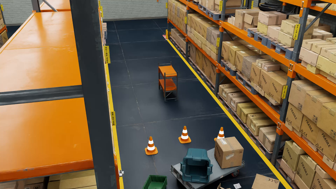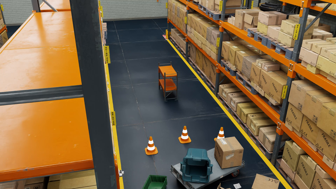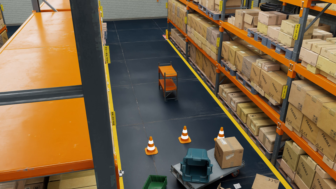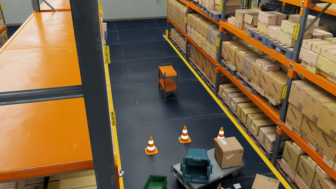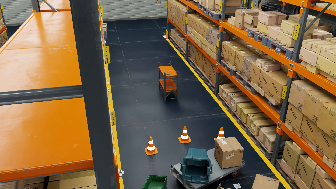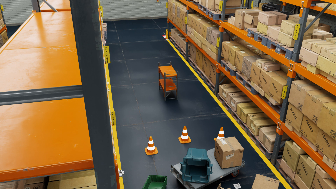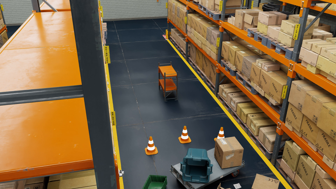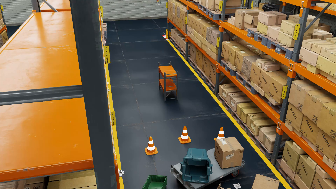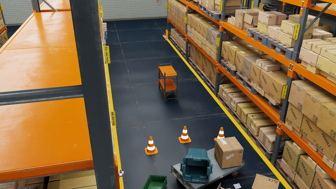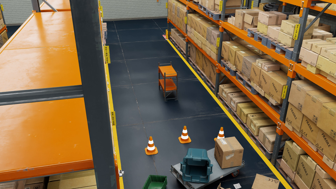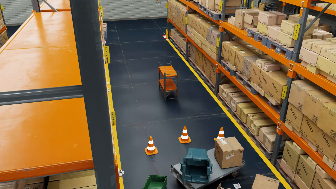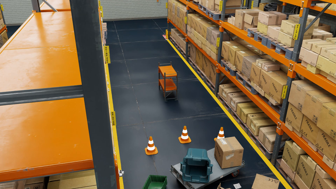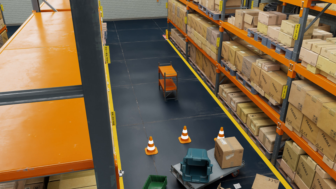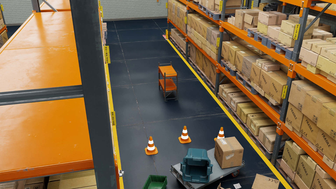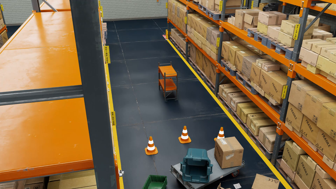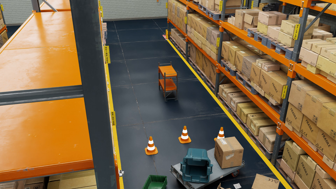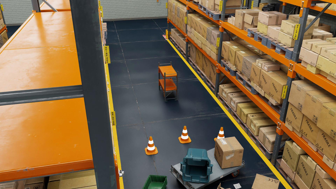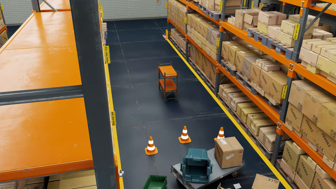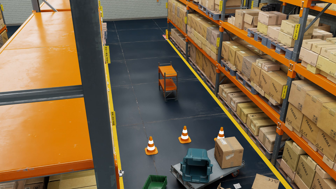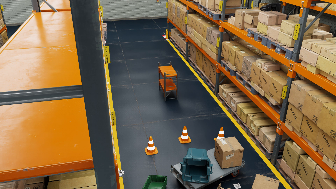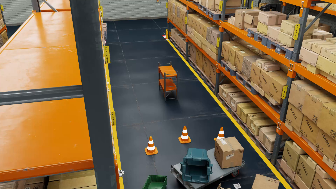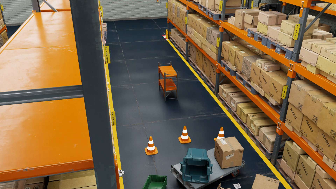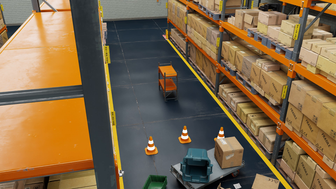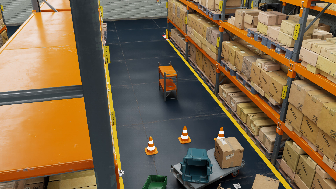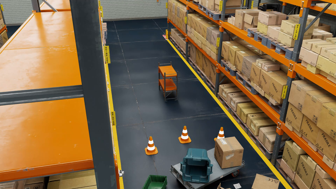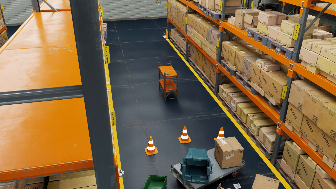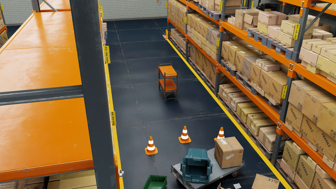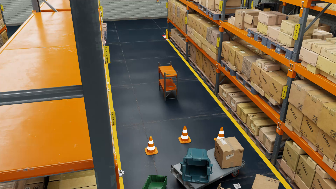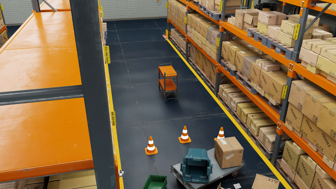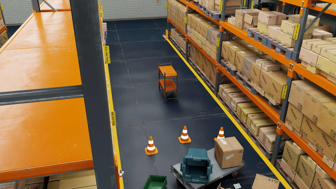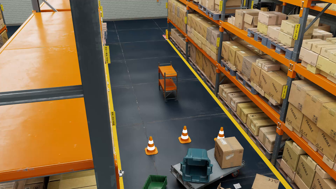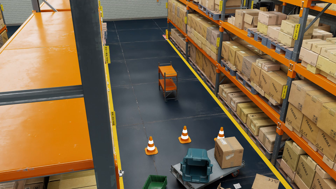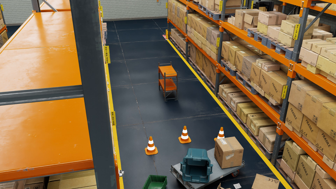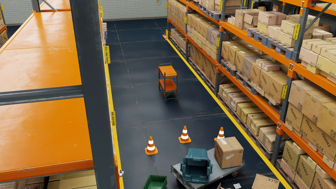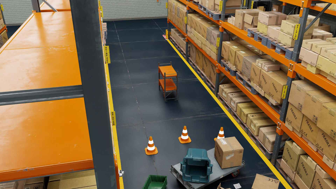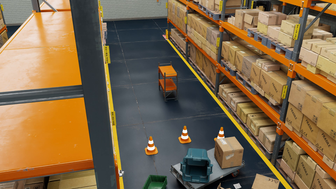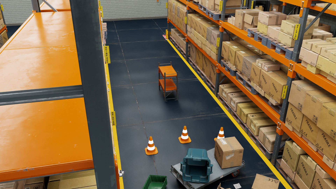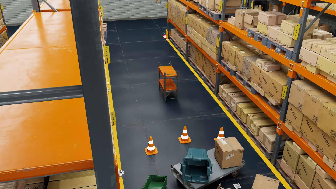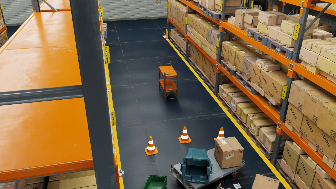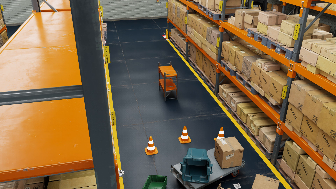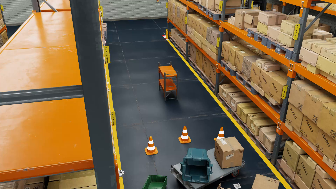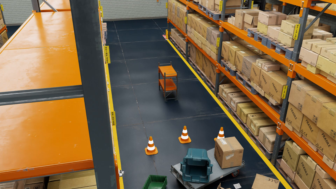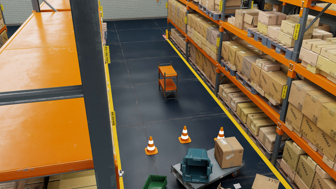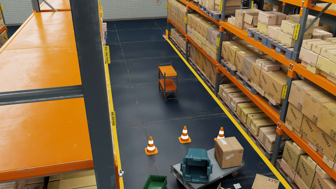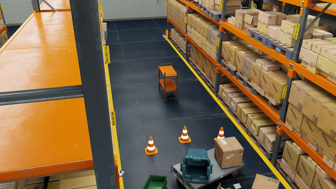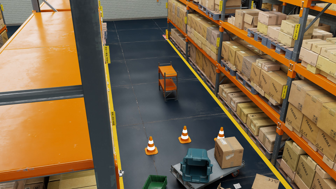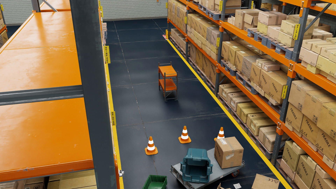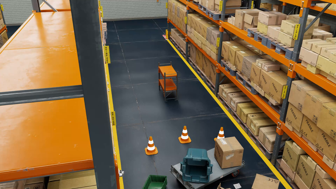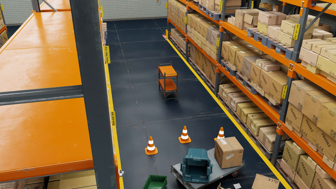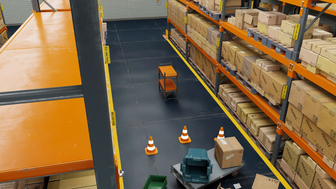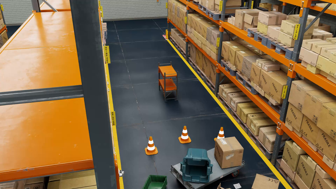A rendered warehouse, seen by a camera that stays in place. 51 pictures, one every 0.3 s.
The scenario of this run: A forklift runs into an object in its way.
